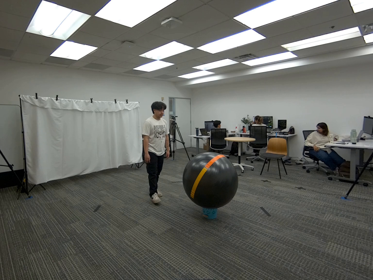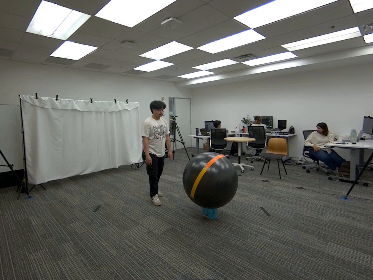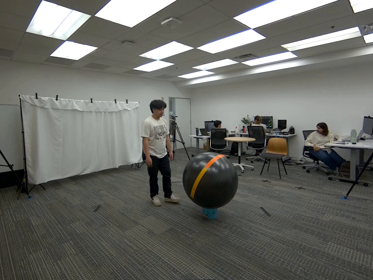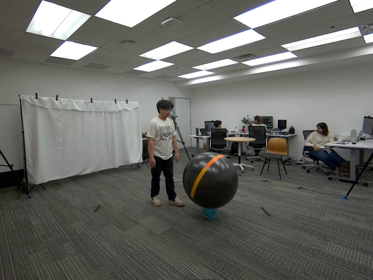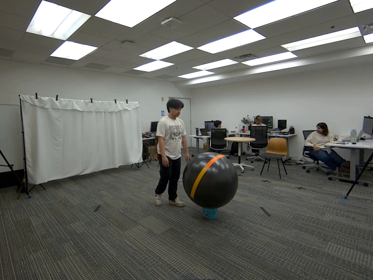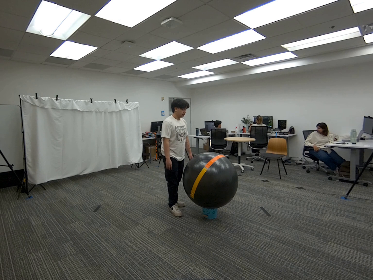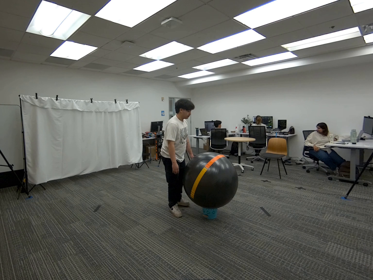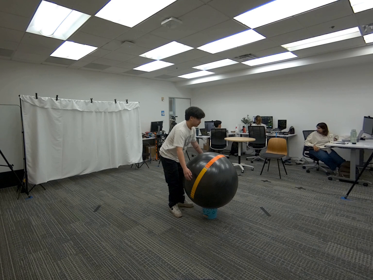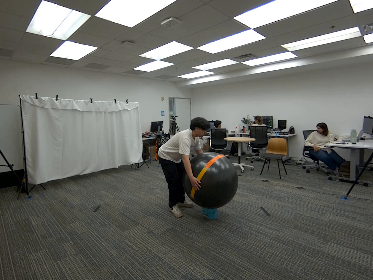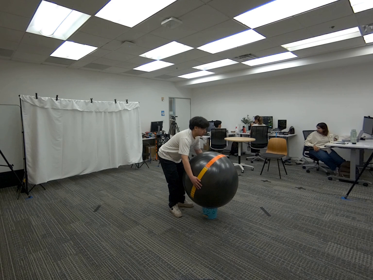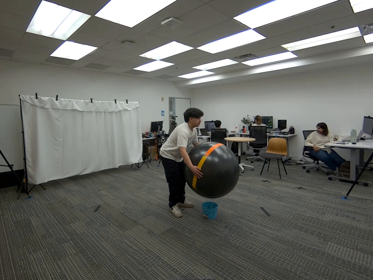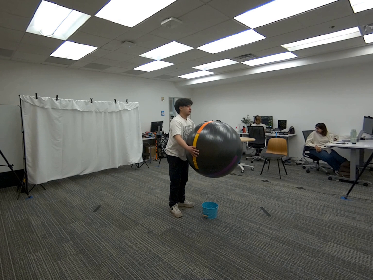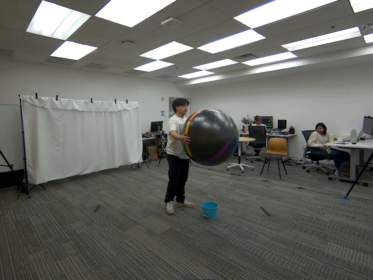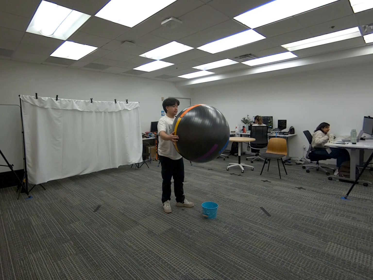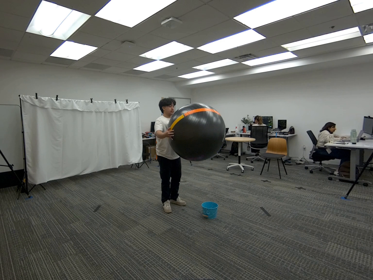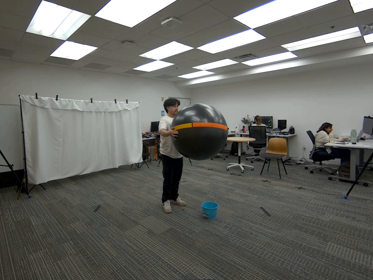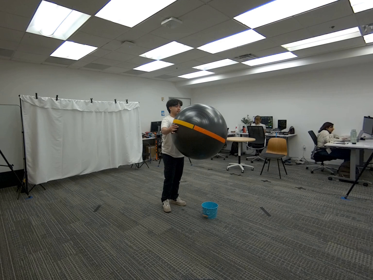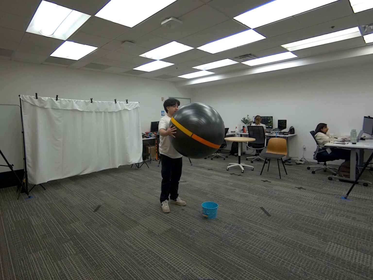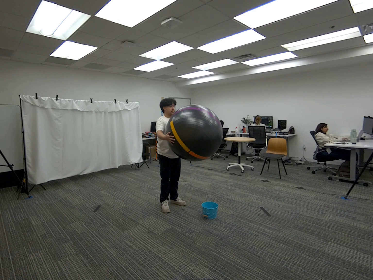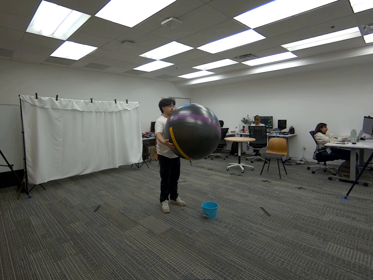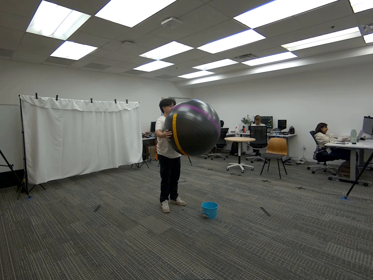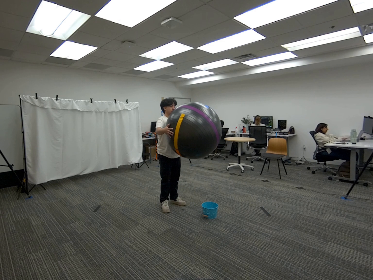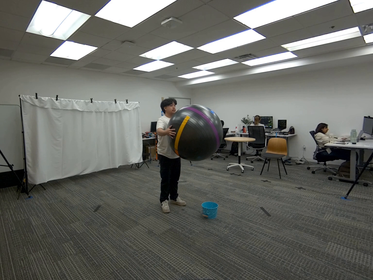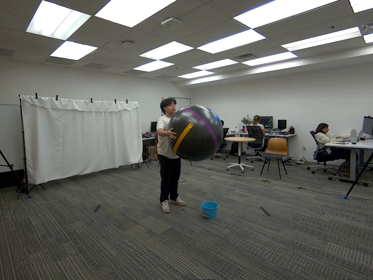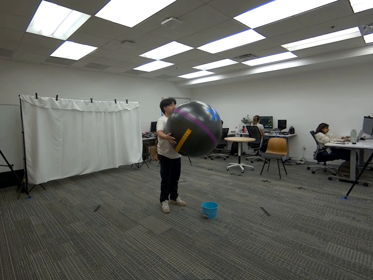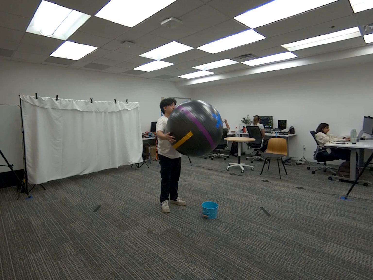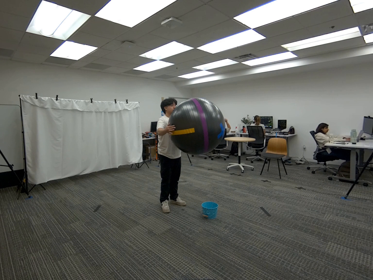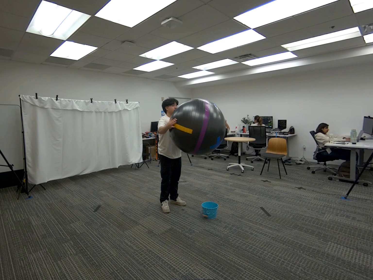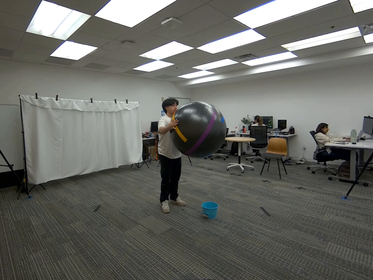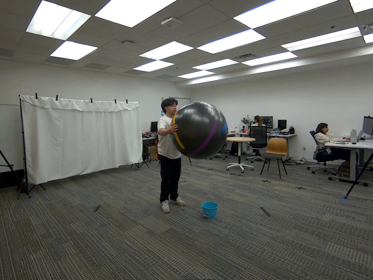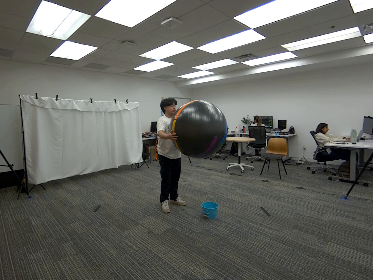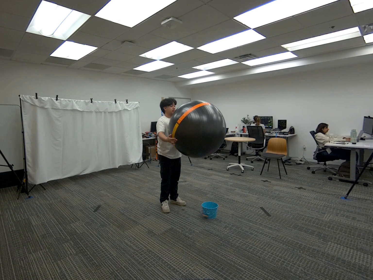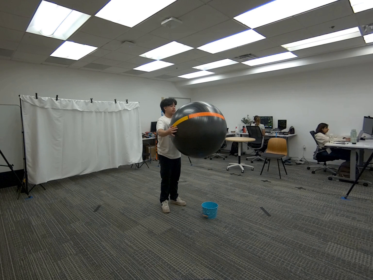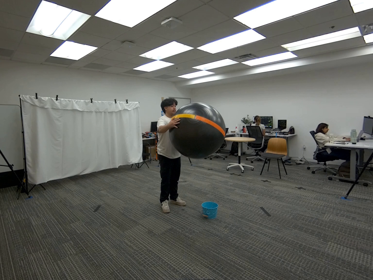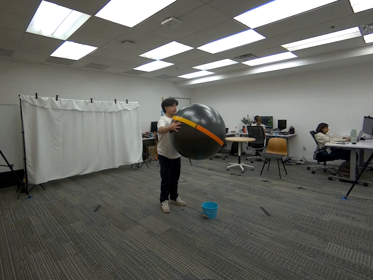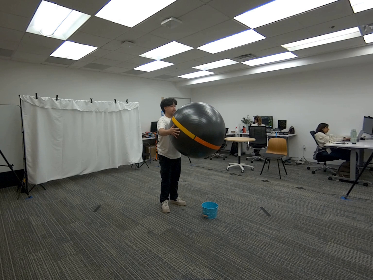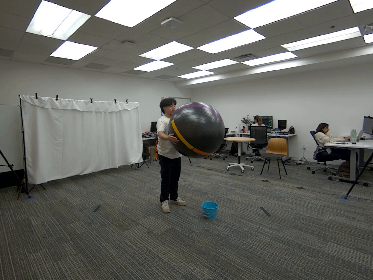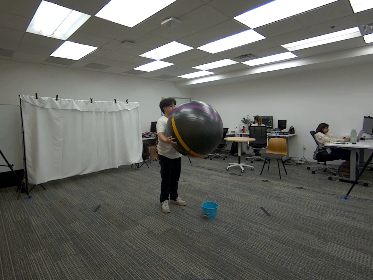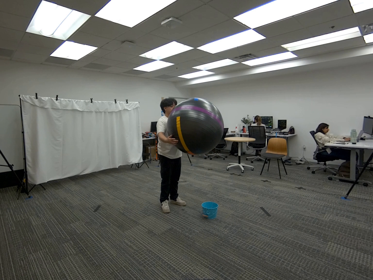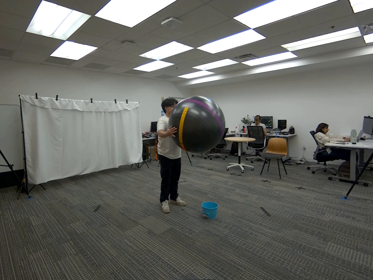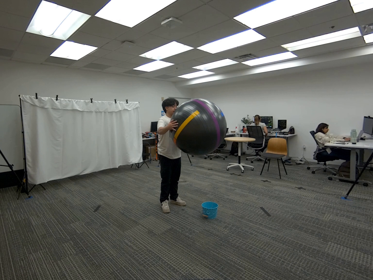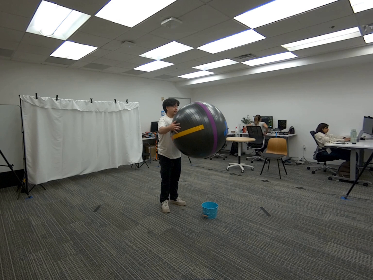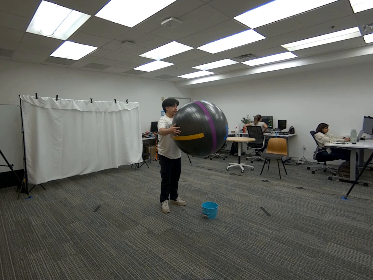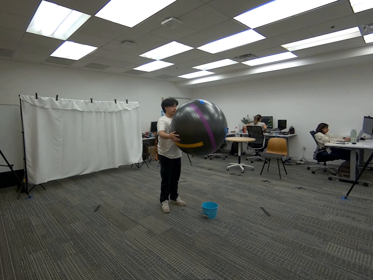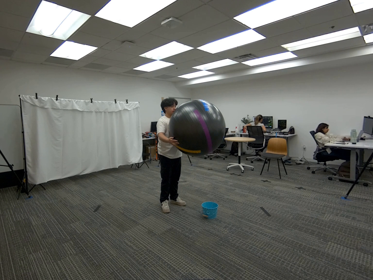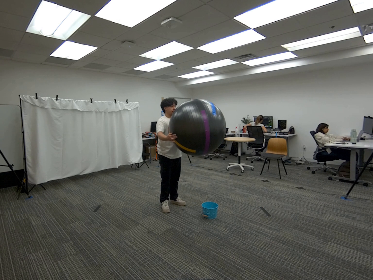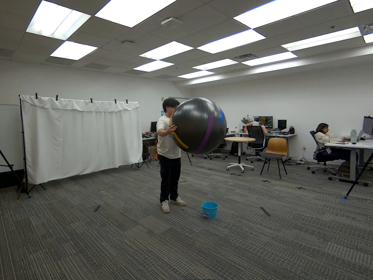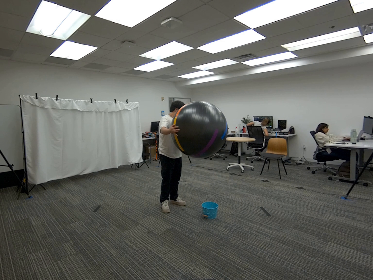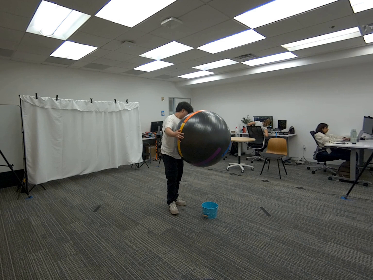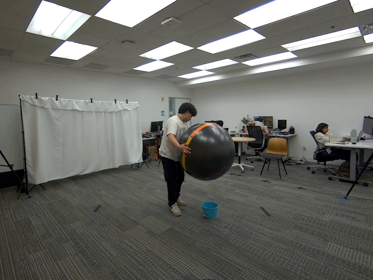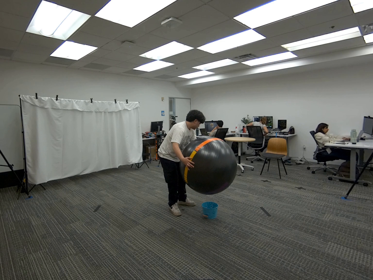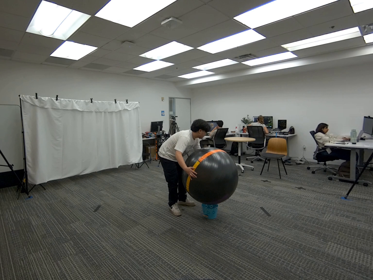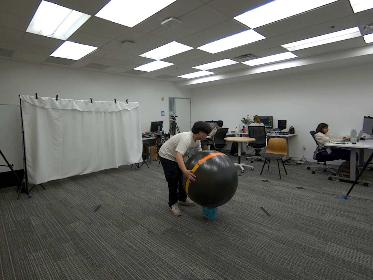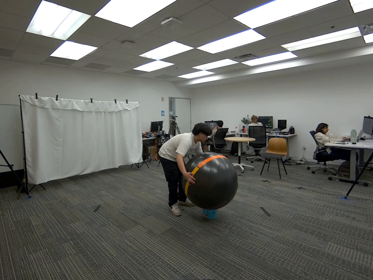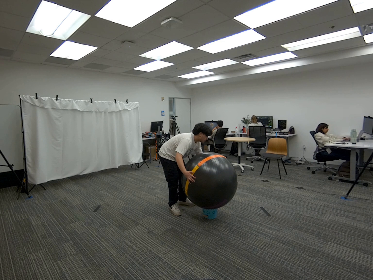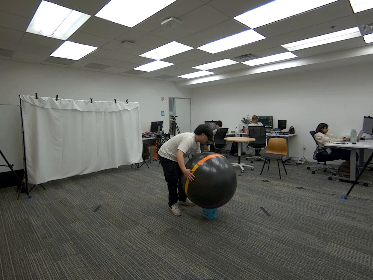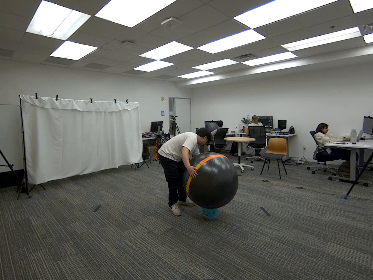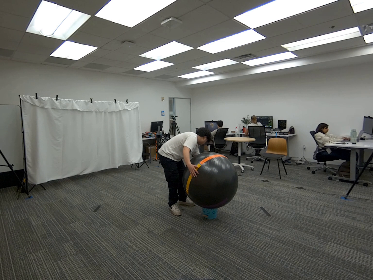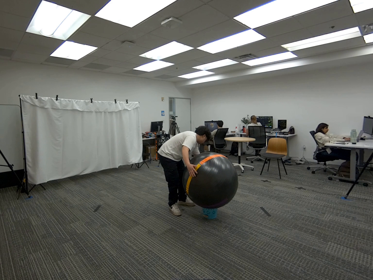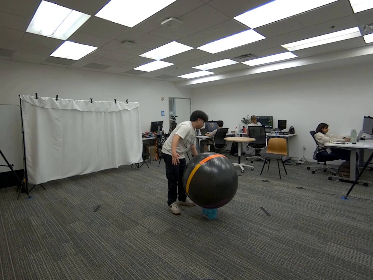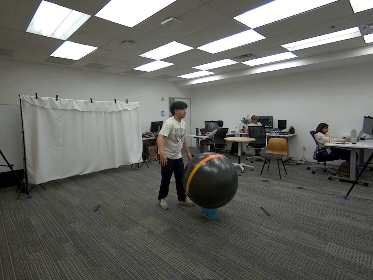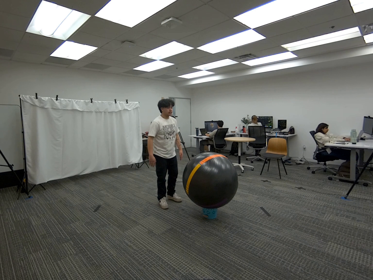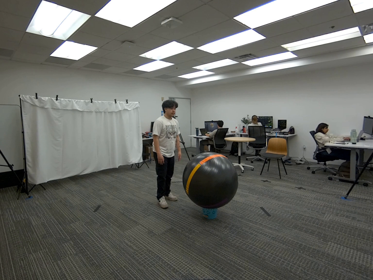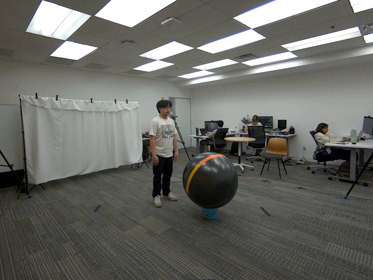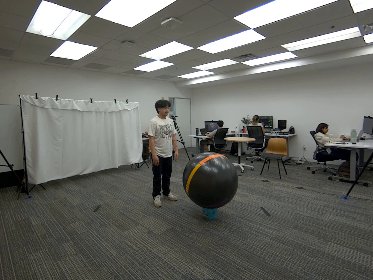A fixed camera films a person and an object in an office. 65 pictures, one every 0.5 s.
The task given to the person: Walk over to the yoga ball on the ground inside the blue basket and slowly rotate in midair within the bounding area try not to distort the shape.
